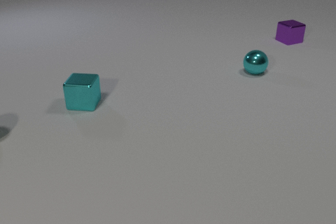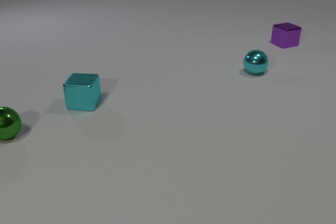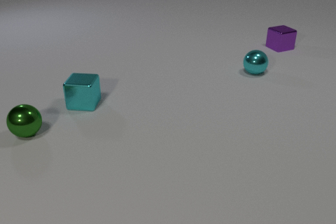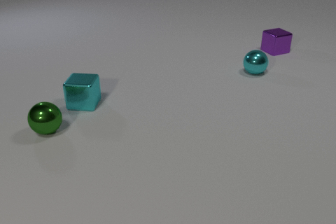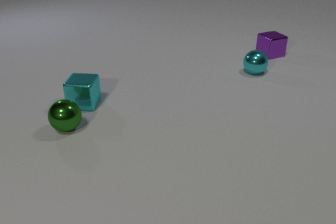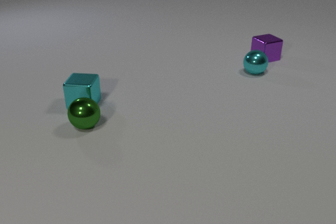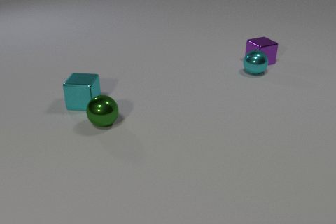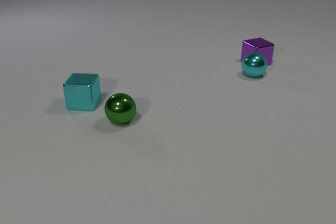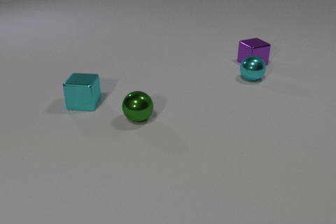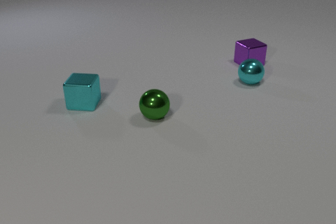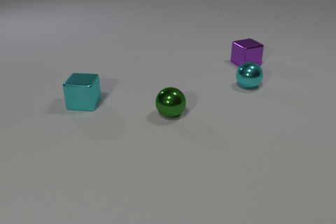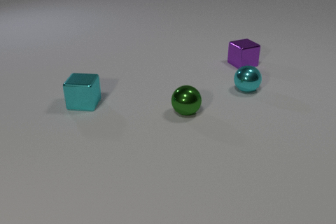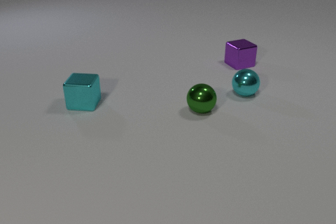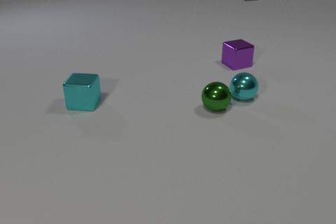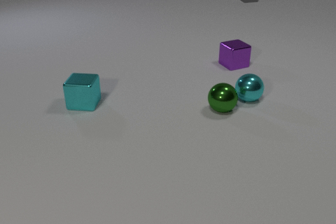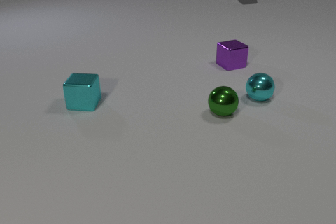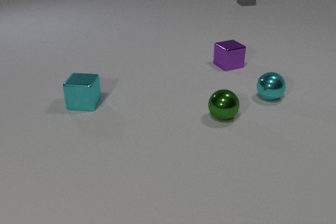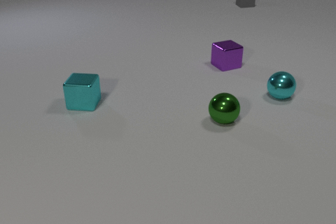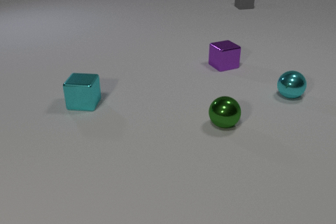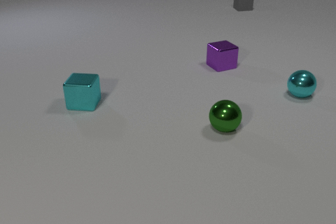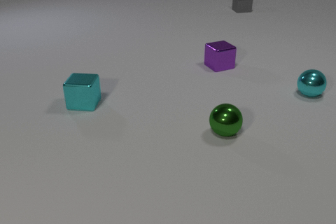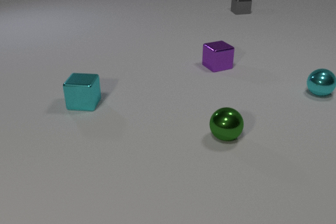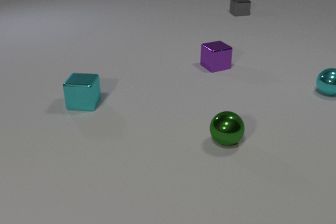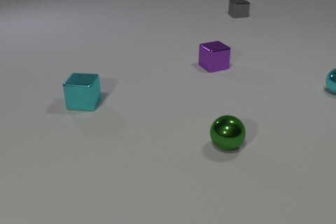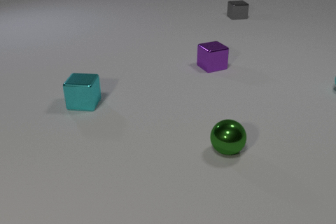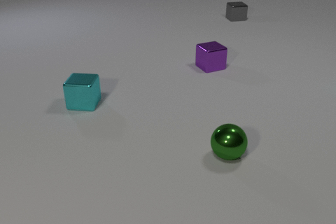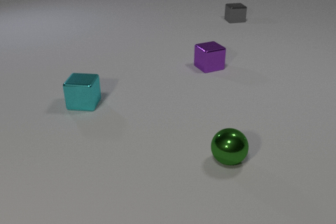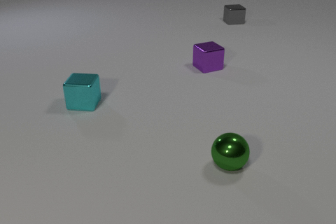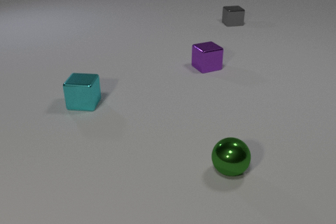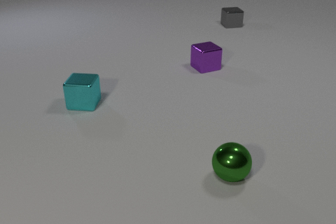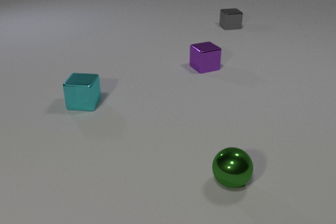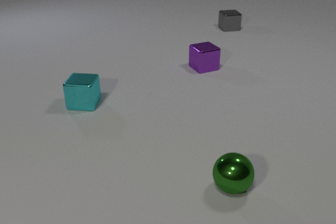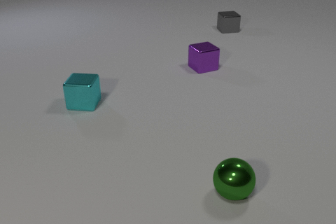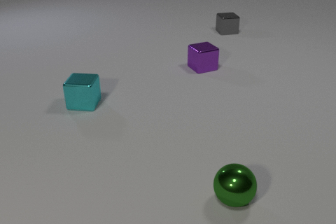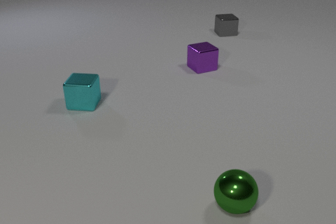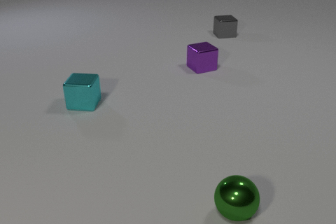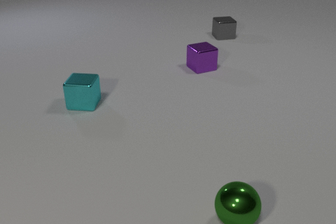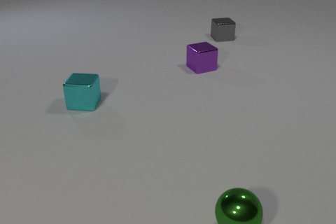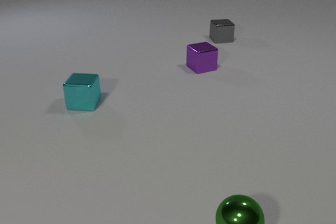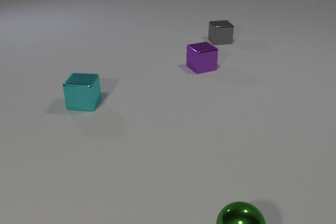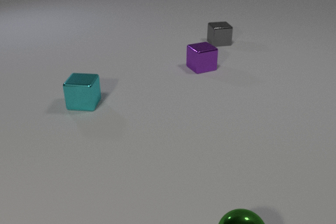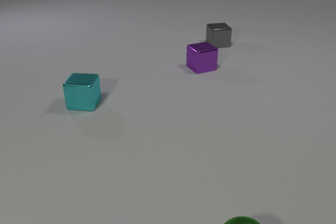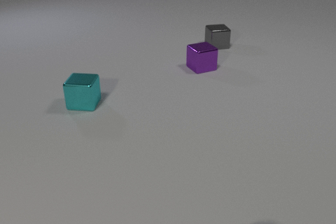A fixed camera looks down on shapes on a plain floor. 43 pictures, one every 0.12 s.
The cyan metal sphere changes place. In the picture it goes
to the right.
The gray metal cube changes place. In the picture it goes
toward the camera.
0.00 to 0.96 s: The purple metal cube slides toward the camera and to the left. The cyan metal sphere rolls toward the camera. The green metal sphere comes in at the left edge, rolls to the right. The purple metal cube and the cyan metal sphere collide.
0.96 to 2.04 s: The purple metal cube slides to the left and toward the camera. The cyan metal sphere rolls toward the camera and to the right. The gray metal cube comes in at the top edge, slides toward the camera. The green metal sphere rolls to the right. The cyan metal sphere and the green metal sphere collide.
2.04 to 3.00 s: The purple metal cube slides to the left. The cyan metal sphere rolls to the right and away from the camera, leaves at the right edge. The gray metal cube slides toward the camera. The green metal sphere rolls toward the camera.
3.00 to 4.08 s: The purple metal cube slides to the left. The gray metal cube slides toward the camera. The green metal sphere rolls toward the camera.
4.08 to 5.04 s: The gray metal cube slides toward the camera. The green metal sphere rolls toward the camera, leaves at the bottom edge.
How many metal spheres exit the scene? 2.
Are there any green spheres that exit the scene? yes.
What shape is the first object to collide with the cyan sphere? cube.
